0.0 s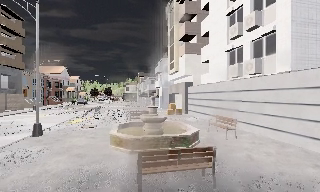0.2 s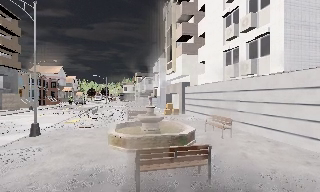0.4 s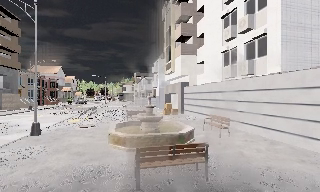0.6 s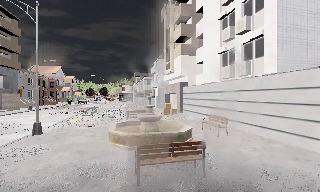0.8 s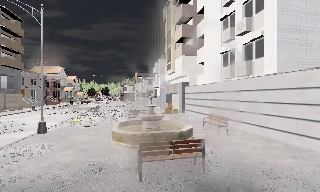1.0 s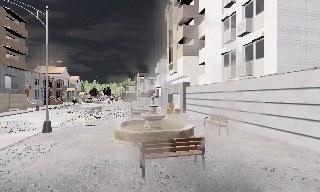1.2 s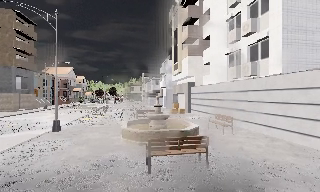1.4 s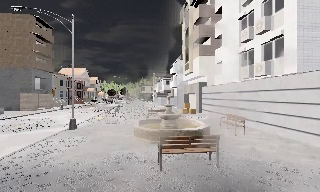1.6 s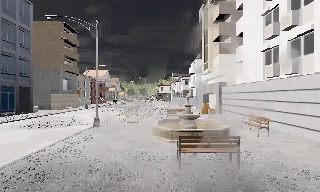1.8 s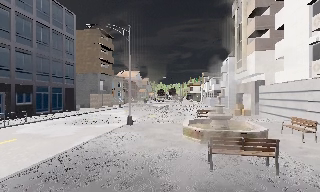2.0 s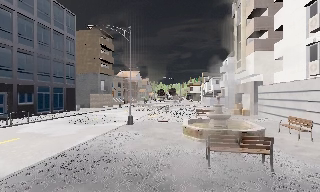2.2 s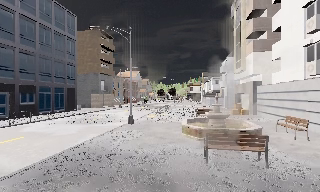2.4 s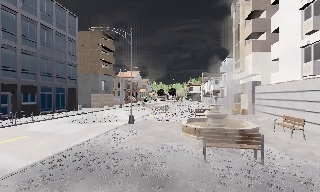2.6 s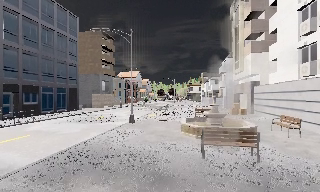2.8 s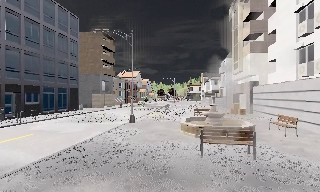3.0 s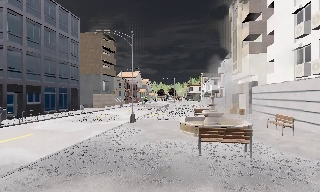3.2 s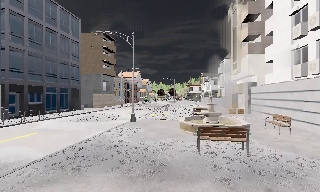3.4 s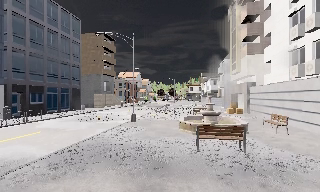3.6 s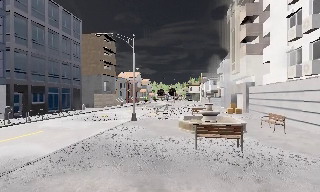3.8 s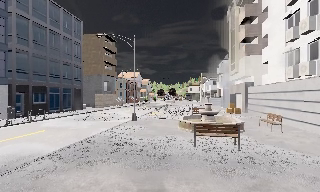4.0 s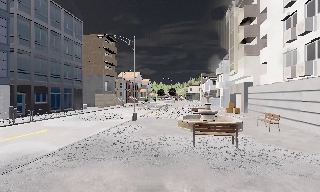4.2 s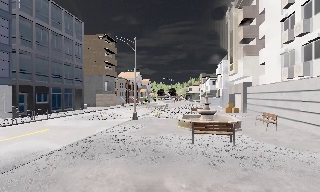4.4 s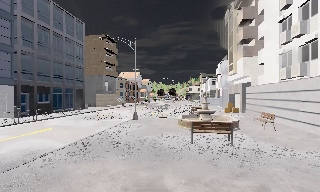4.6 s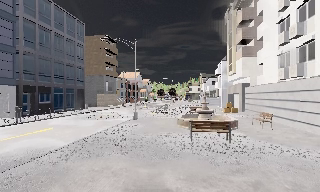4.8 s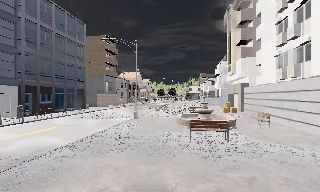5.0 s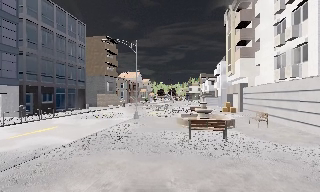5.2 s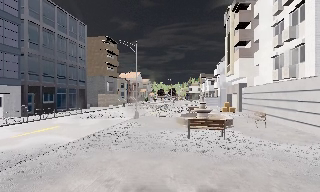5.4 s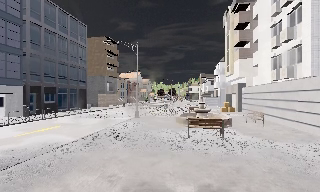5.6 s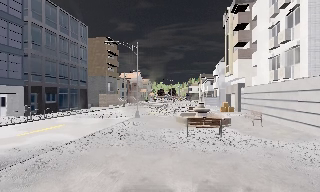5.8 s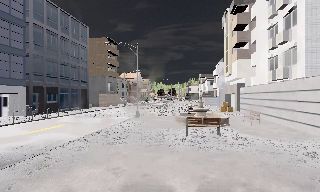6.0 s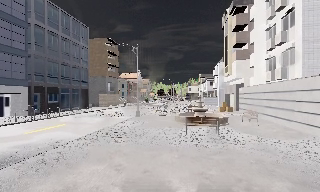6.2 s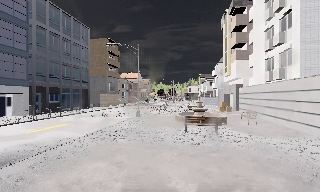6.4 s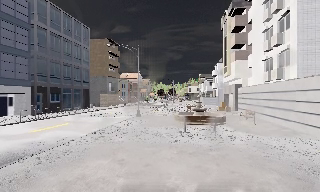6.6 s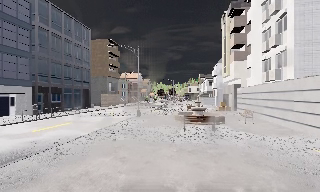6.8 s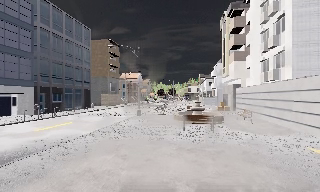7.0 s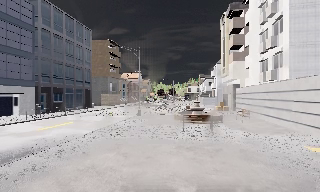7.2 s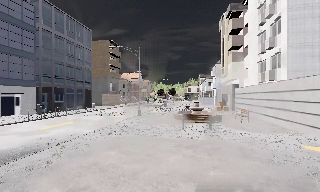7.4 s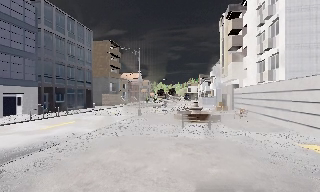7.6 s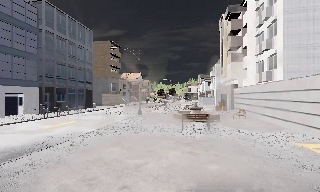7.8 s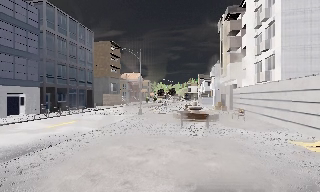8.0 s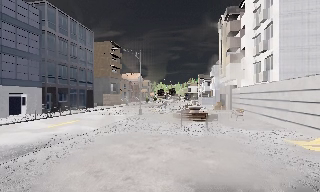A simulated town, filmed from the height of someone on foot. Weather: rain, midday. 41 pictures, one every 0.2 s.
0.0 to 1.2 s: The camera travels backward, about 1 m, so what stands in front gets smaller.
1.2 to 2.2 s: The camera pans to its left, which is counterclockwise from overhead, by about 20 degrees. It travels backward, about 1 m, so what stands in front gets smaller.
2.2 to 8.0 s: The camera travels backward, about 6 m, so what stands in front gets smaller.
The film runs backward here.
